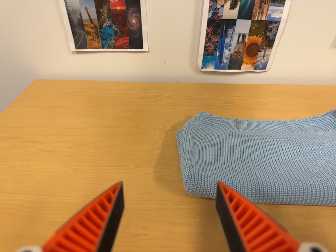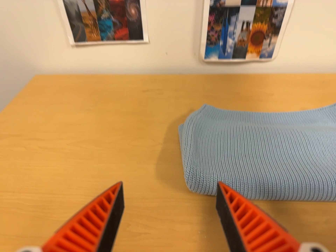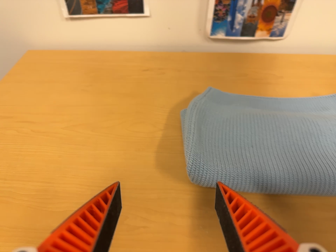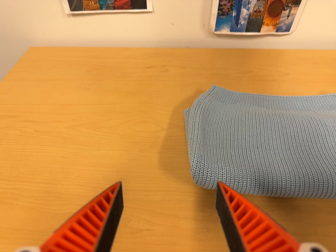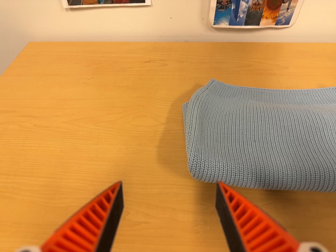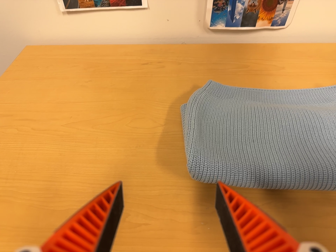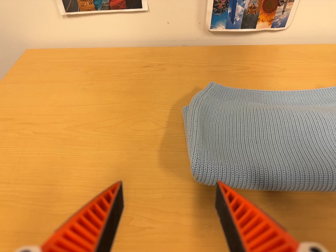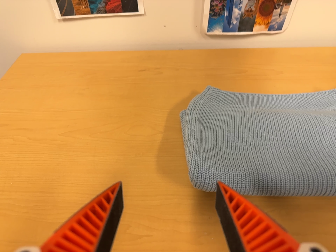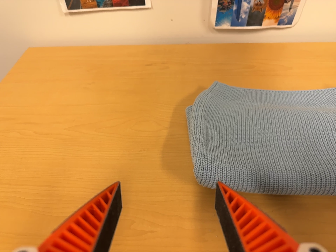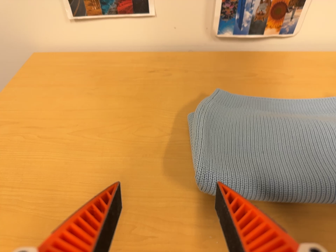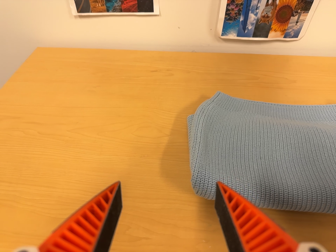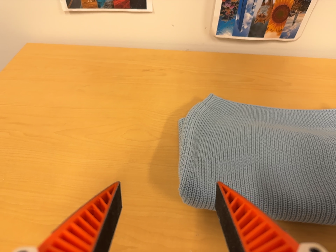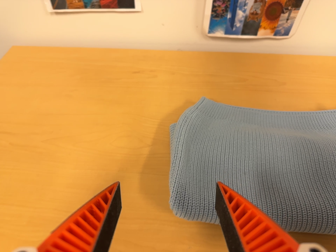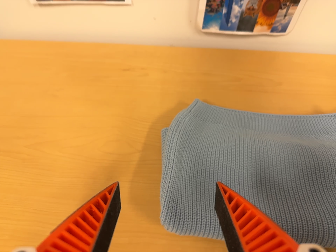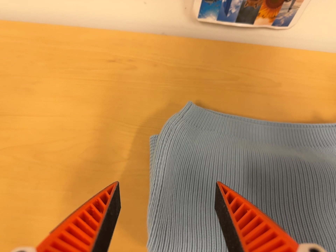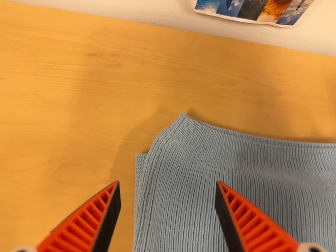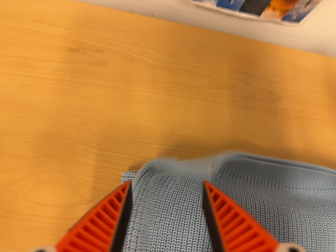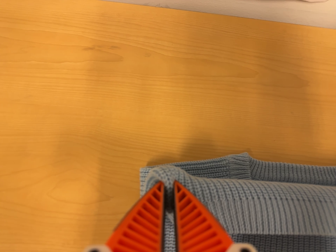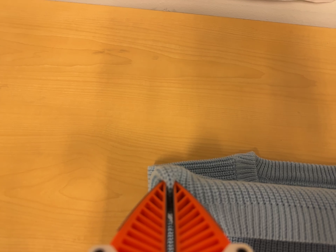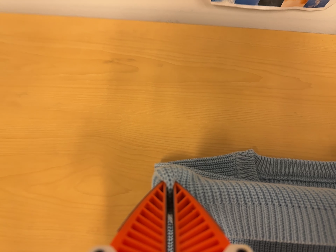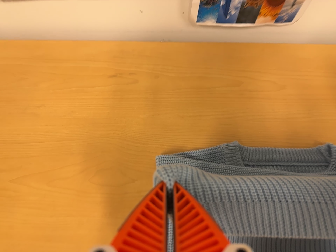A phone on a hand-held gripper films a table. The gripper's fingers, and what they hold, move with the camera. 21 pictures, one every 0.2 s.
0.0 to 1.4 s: The camera travels forward and toward the top of its view, about 7 cm, so what stands in front looms larger. Its aim tips toward the bottom of its view by about 10 degrees.
1.4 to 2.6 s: The camera travels toward the top of its view and forward, about 10 cm.
2.6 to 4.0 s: The camera travels toward the top of its view, about 10 cm. Its aim tips toward the bottom of its view by about 10 degrees.
The film runs backward here.
